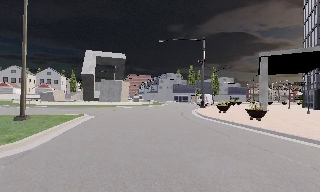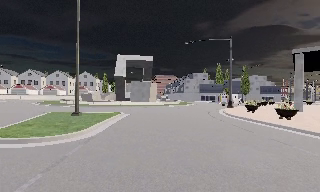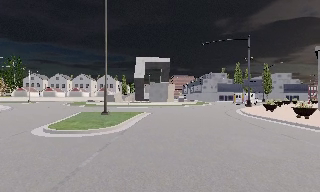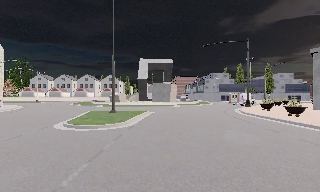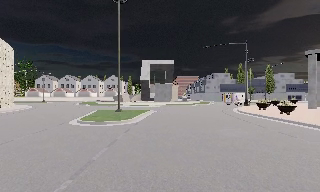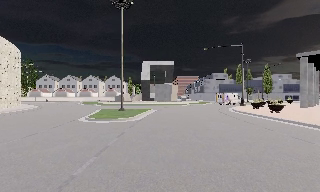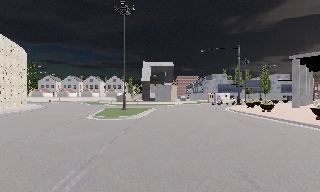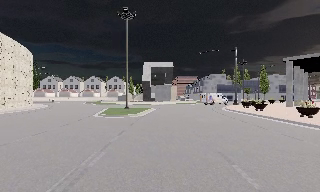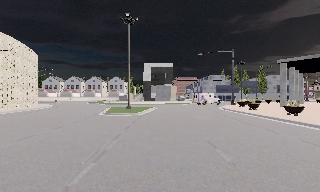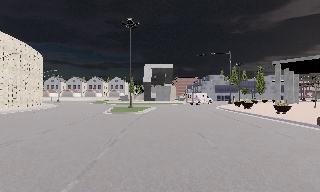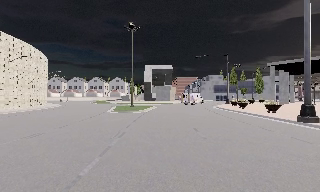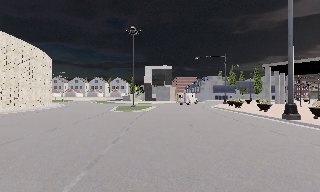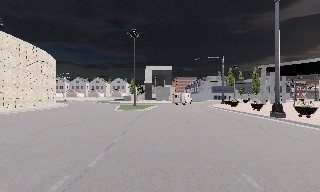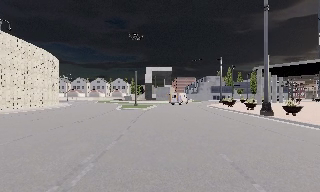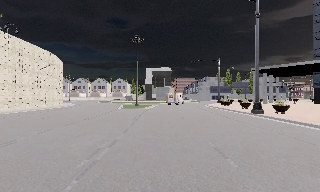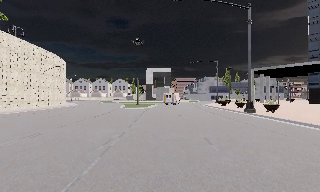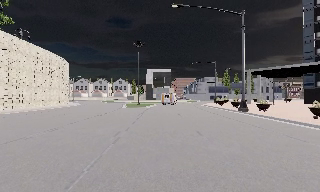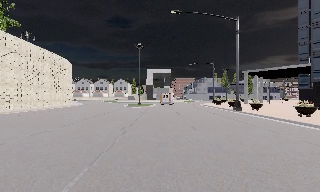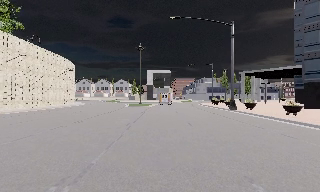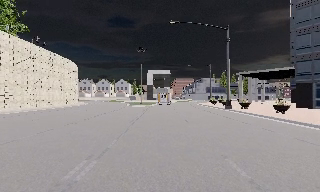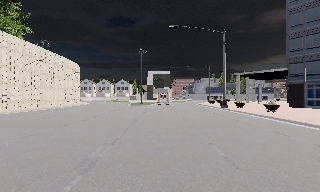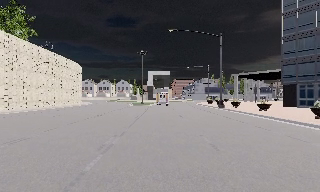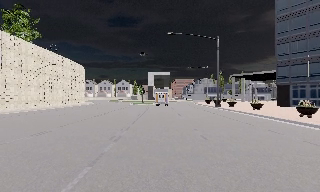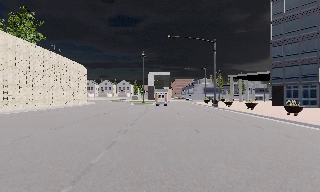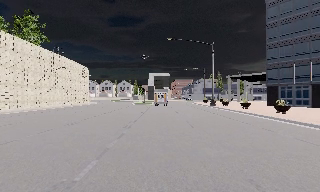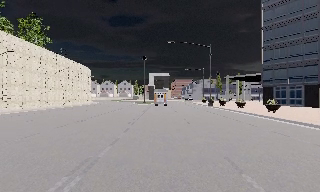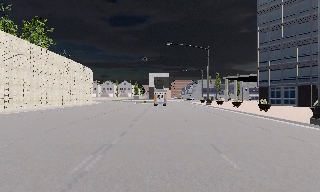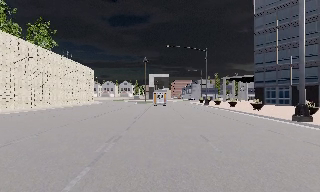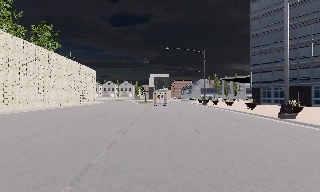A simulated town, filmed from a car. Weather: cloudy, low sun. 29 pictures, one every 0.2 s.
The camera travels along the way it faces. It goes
backward.
0.0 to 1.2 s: The camera pans to its left, which is counterclockwise from overhead, by about 15 degrees. It travels backward, about 7 m, so what stands in front gets smaller.
1.2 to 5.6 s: The camera travels backward, about 25 m, so what stands in front gets smaller.
The film runs backward here.
